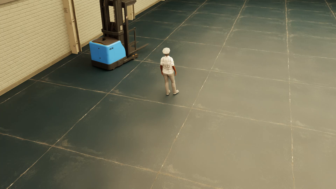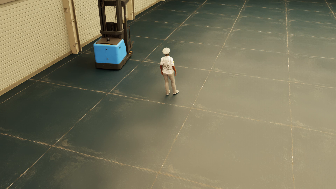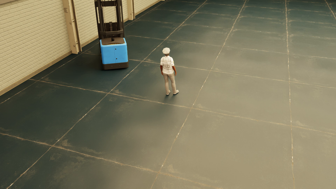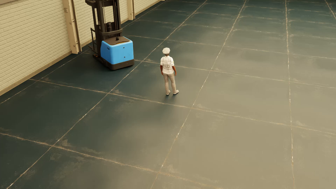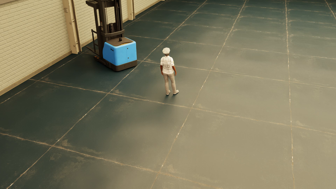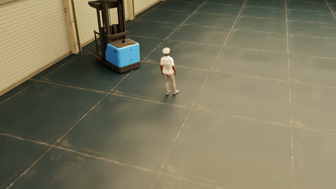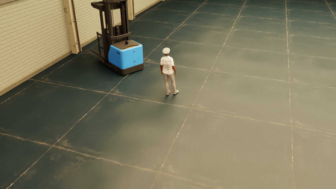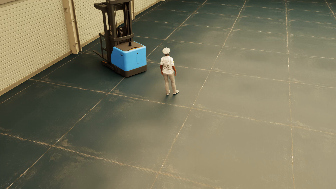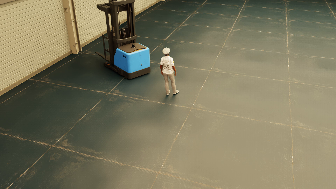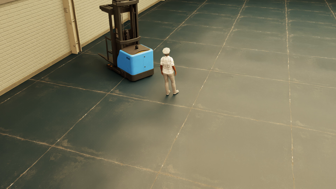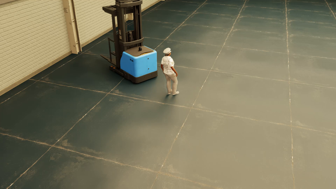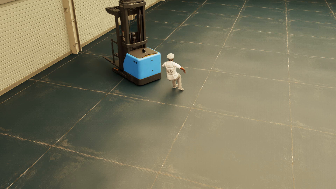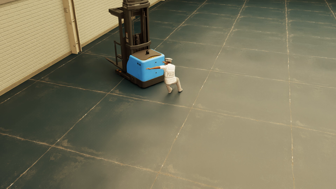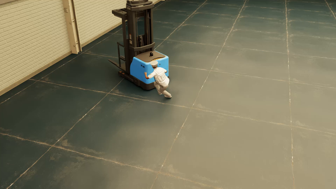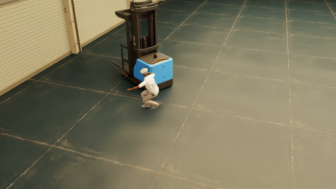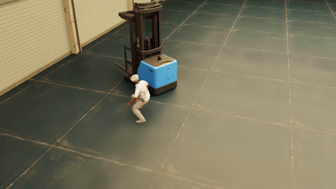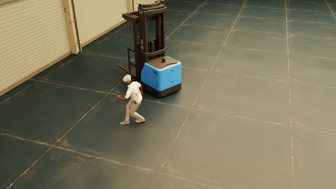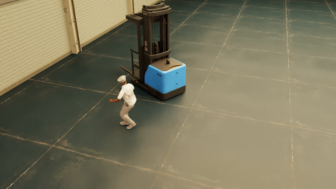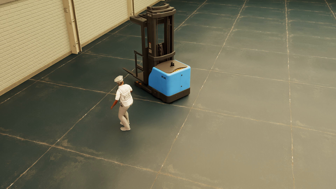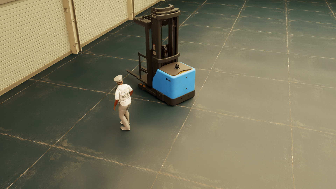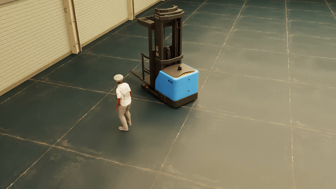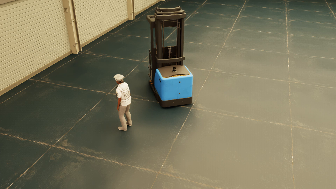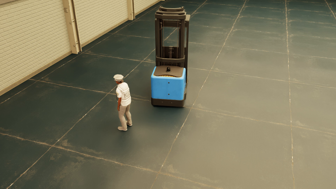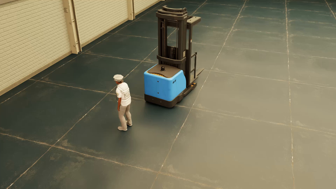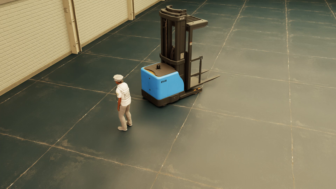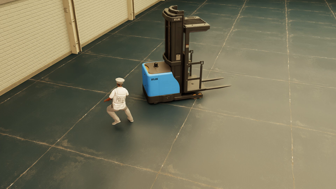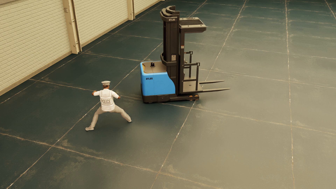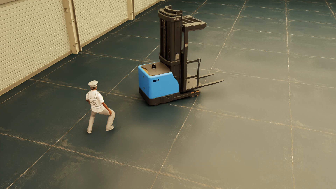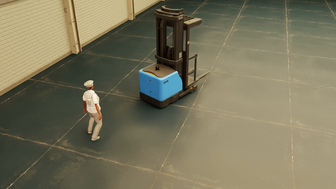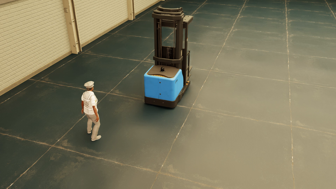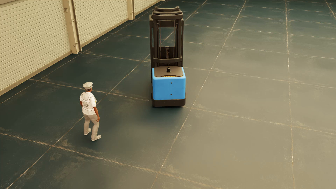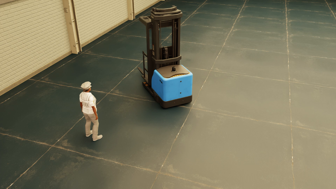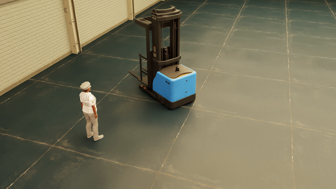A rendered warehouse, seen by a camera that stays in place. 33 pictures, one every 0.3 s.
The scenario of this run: Near miss between a forklift and a person.
